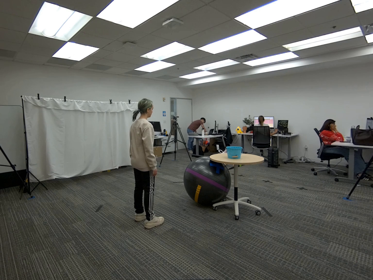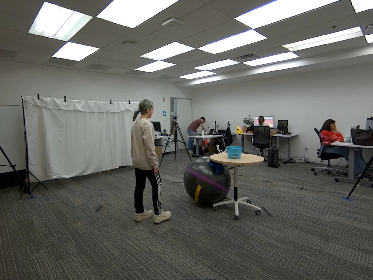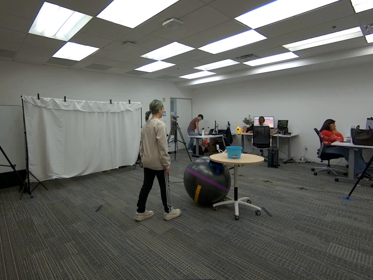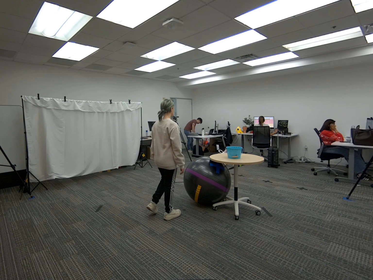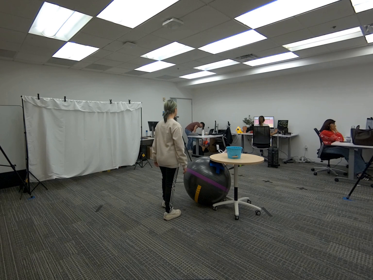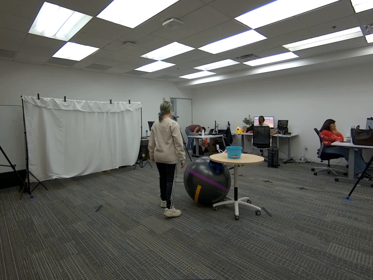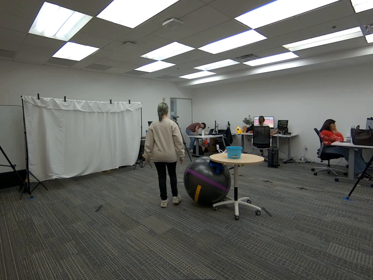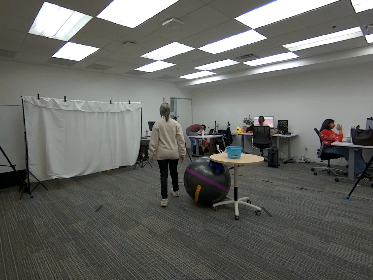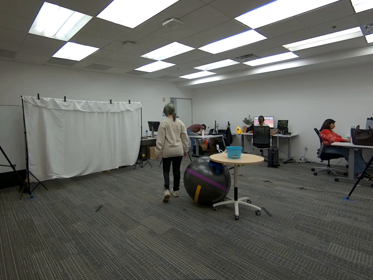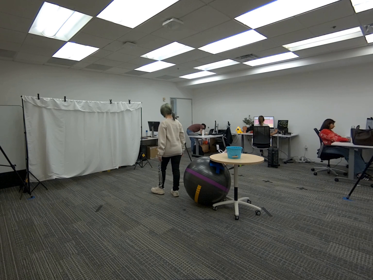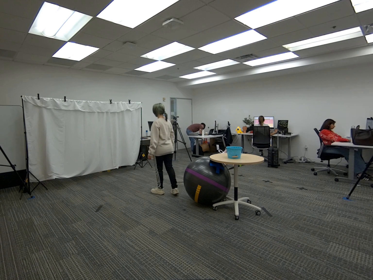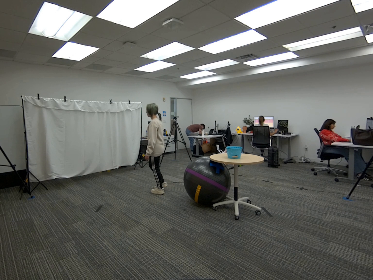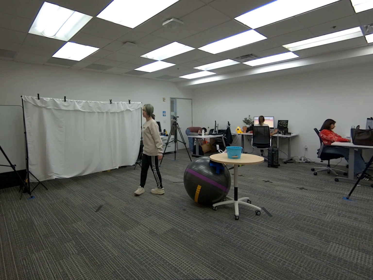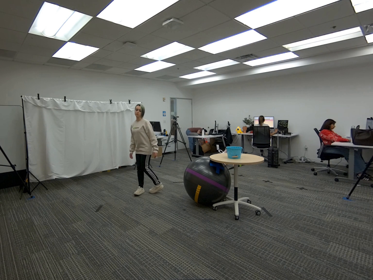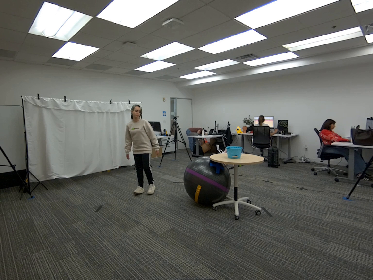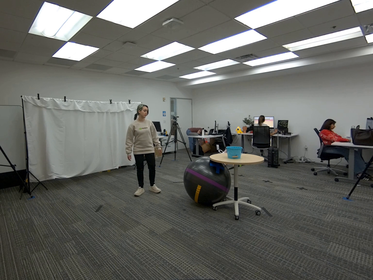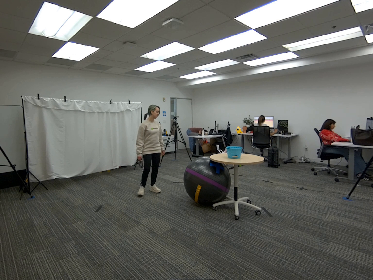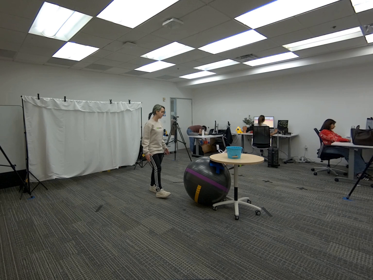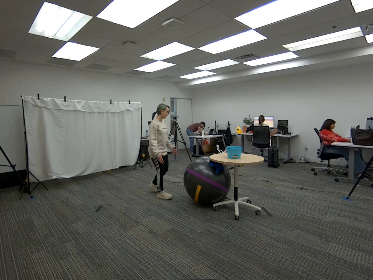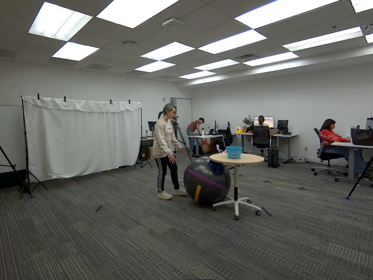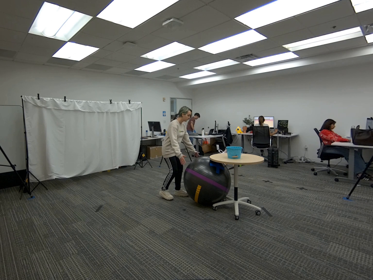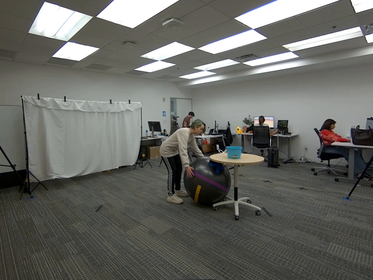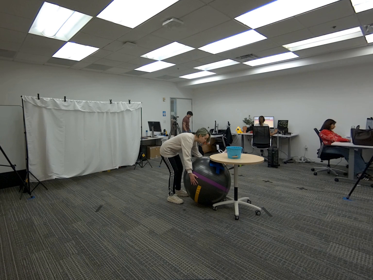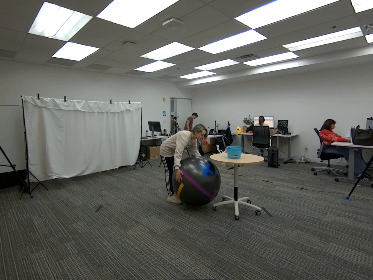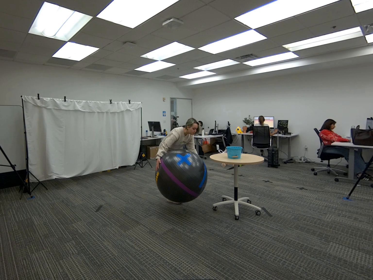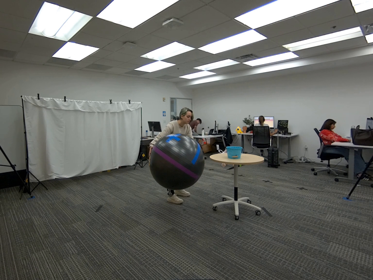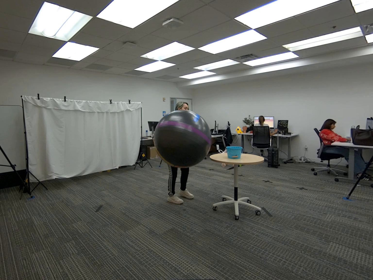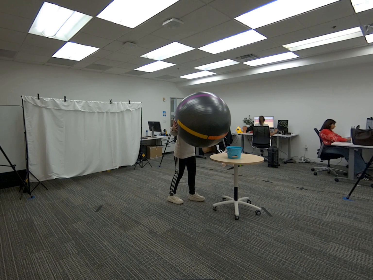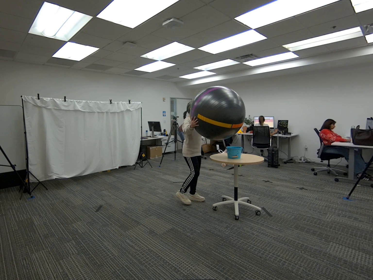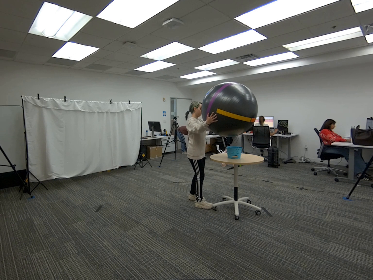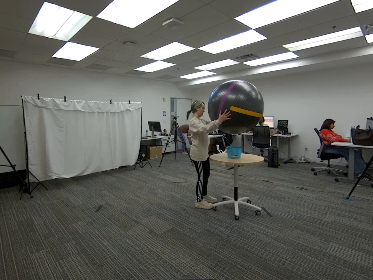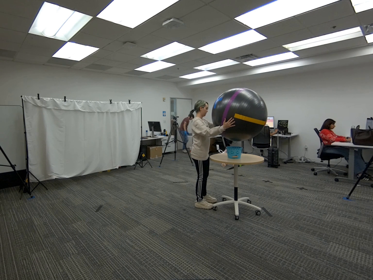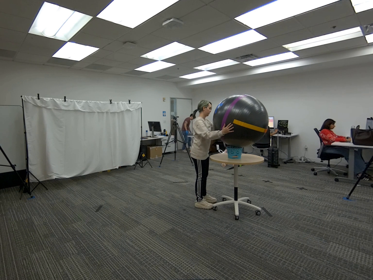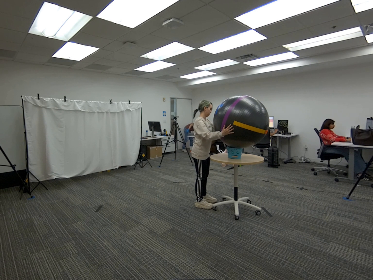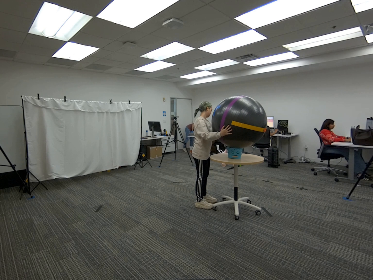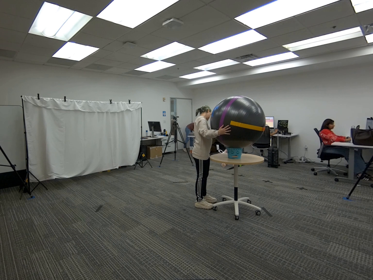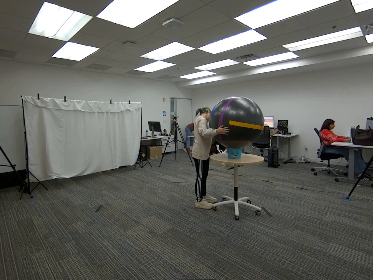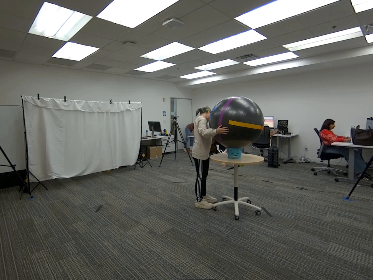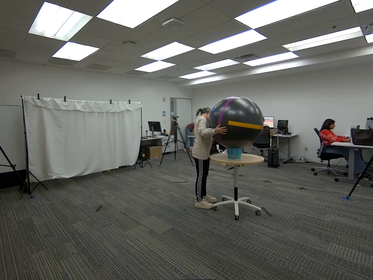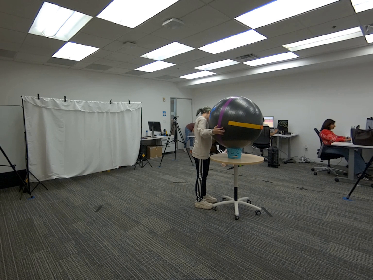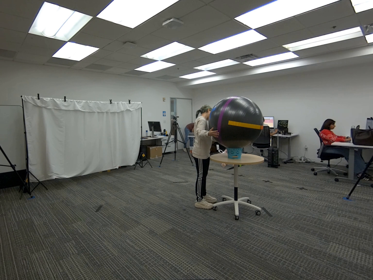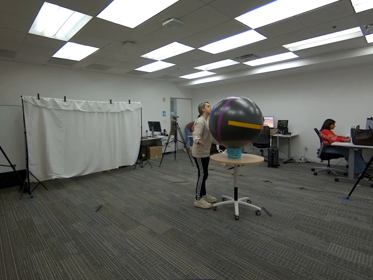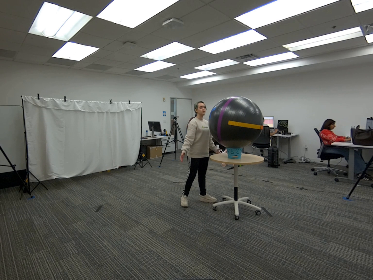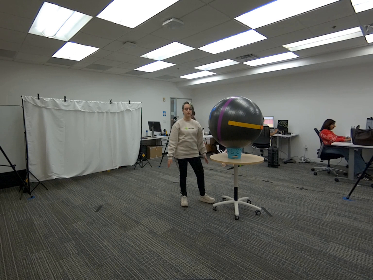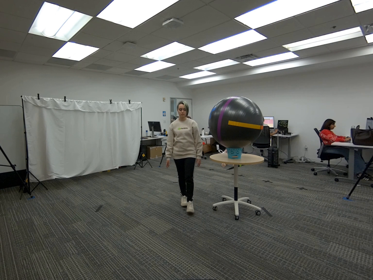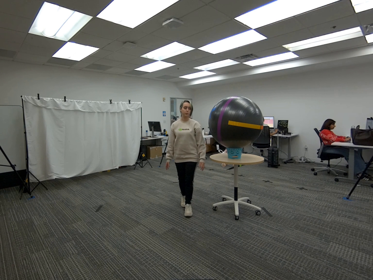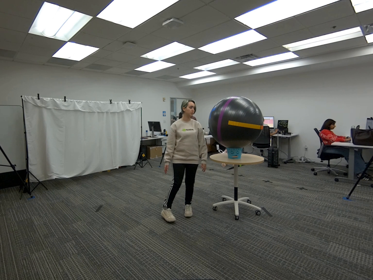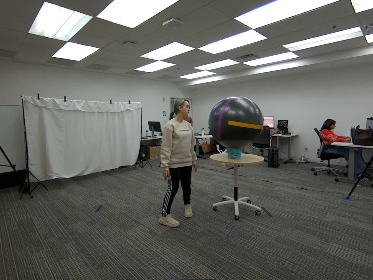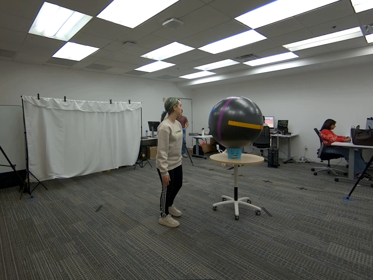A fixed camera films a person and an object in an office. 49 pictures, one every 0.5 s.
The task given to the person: Walk over to the yoga ball on the floor and place on the round table on top of the blue basket.
